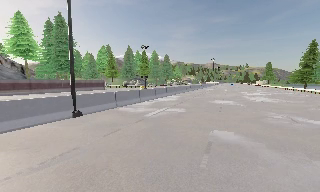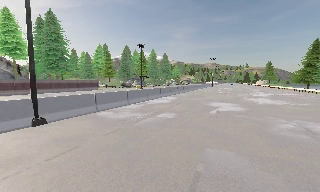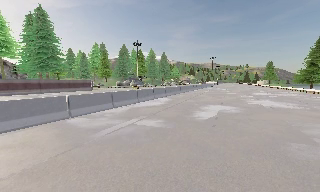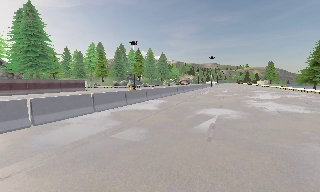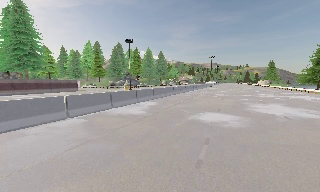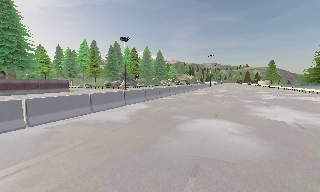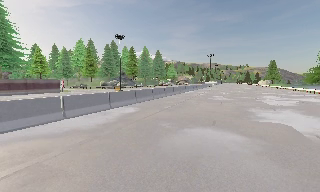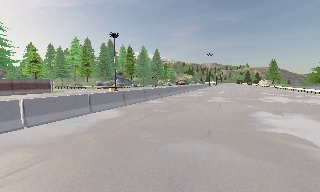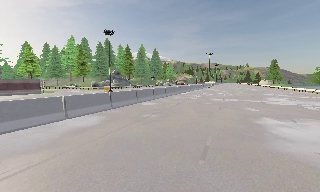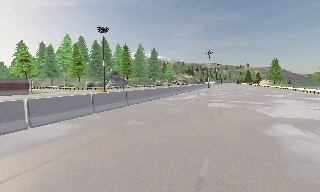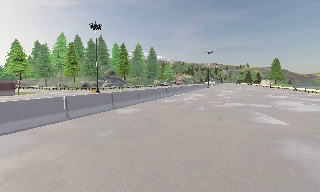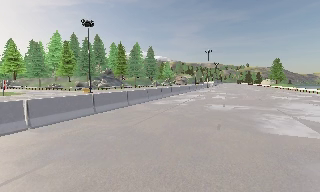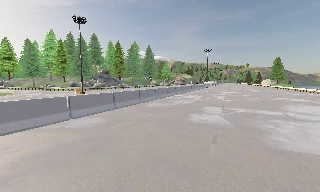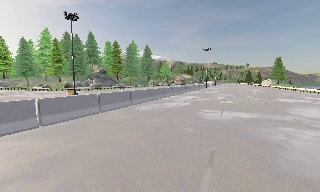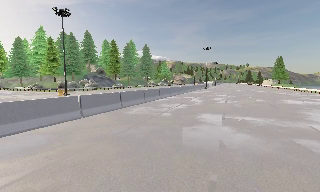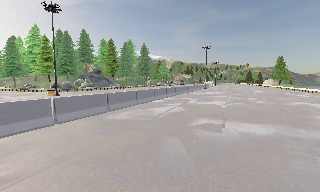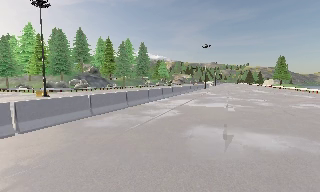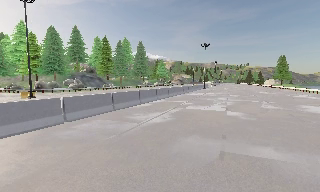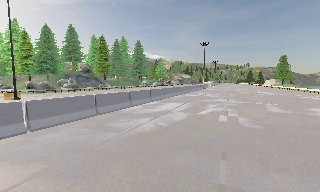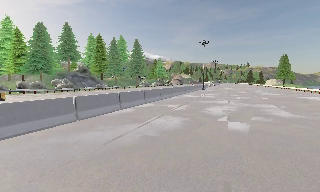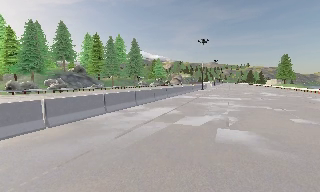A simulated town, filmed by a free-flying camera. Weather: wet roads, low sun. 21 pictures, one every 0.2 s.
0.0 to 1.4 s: The camera travels forward and to its right, about 13 m, so what stands in front looms larger.
1.4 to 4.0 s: The camera travels forward, about 20 m, so what stands in front looms larger.
The film runs forward here.
